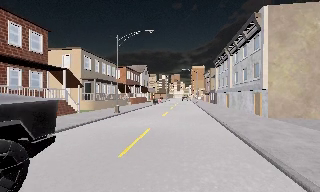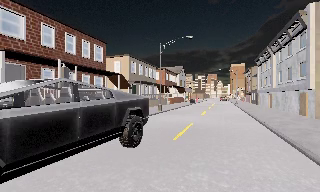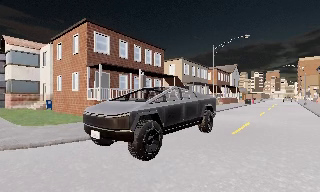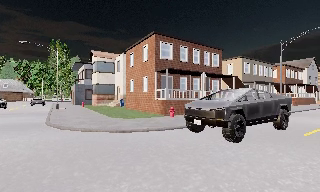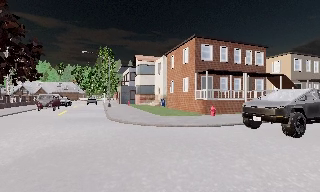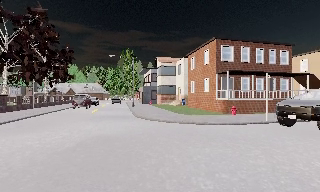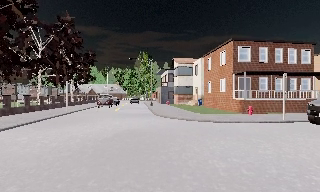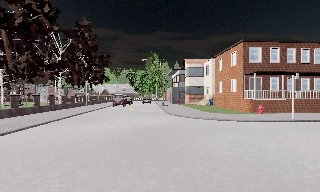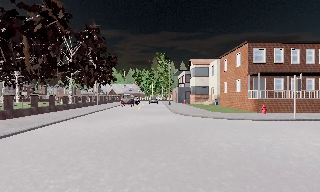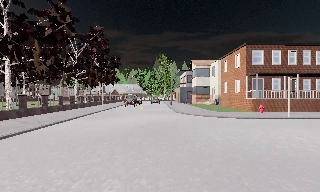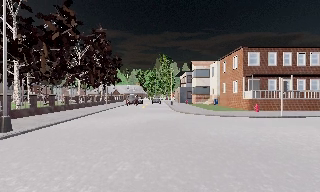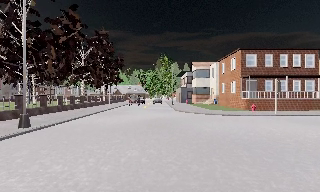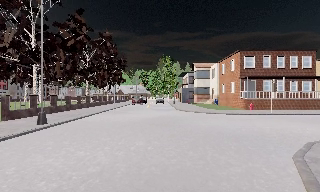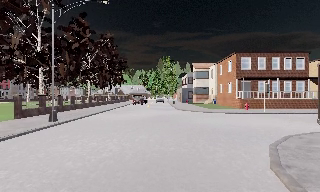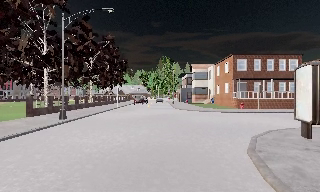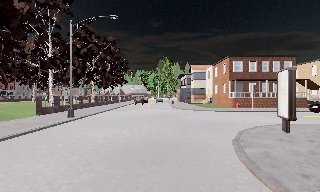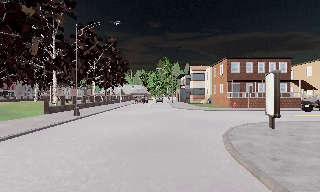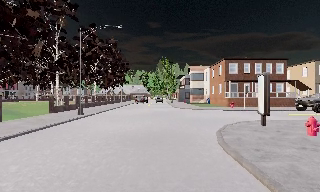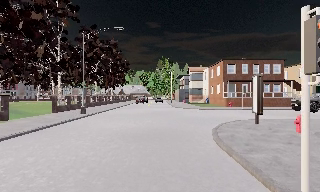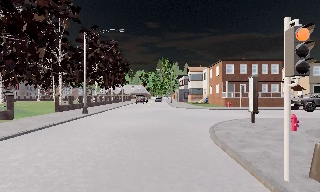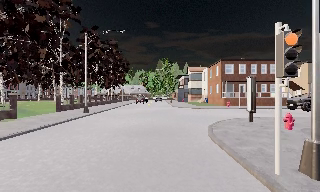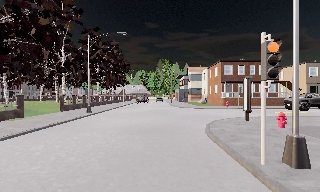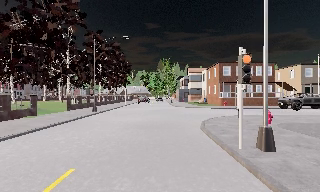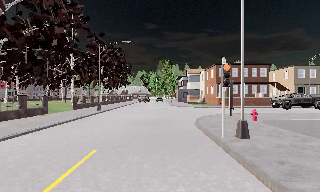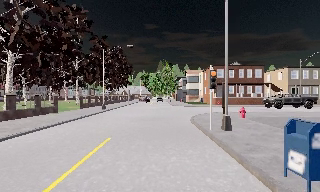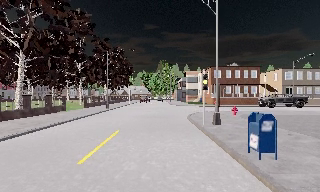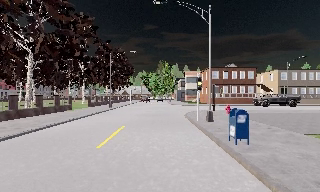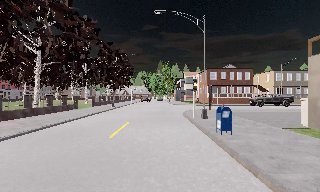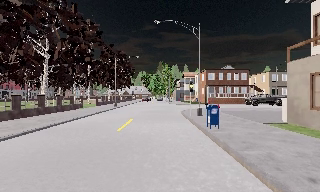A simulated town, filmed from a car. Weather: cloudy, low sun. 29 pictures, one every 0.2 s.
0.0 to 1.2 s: The scene slides to the right, as the camera pans about 75 degrees to its left. It travels backward, about 8 m.
1.2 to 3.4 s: The camera travels backward, about 10 m, so what stands in front gets smaller.
3.4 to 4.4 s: The camera travels backward, about 3 m, so what stands in front gets smaller. It gains speed.
4.4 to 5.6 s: The camera travels backward, about 8 m, so what stands in front gets smaller.
The film runs backward here.
